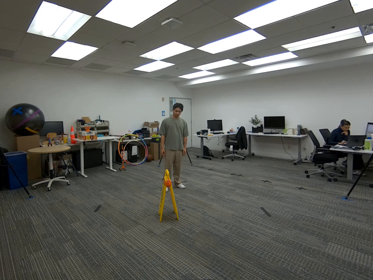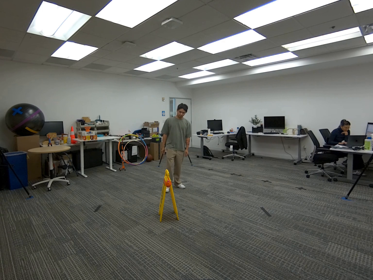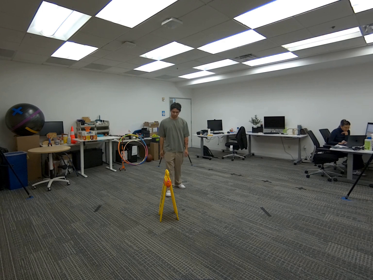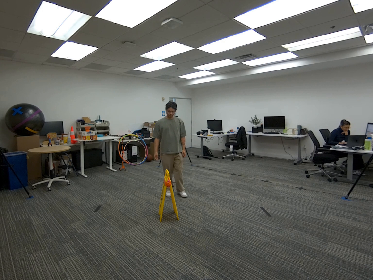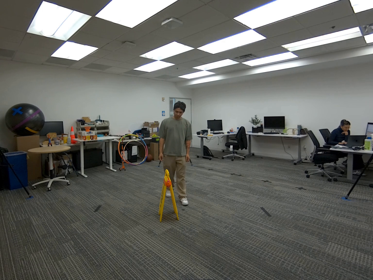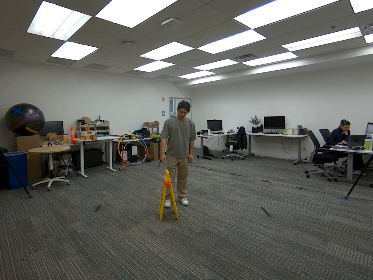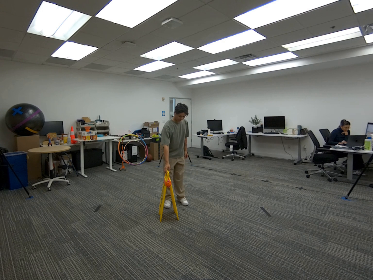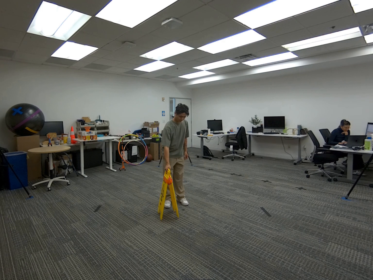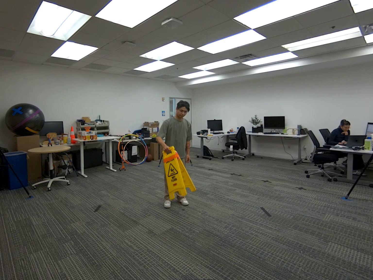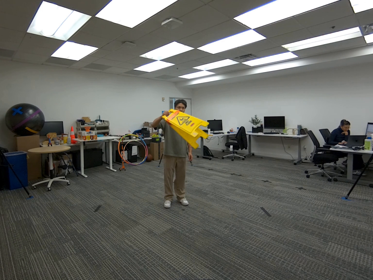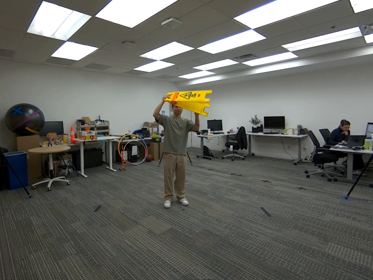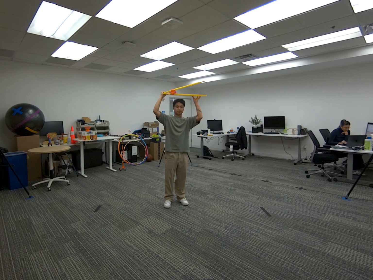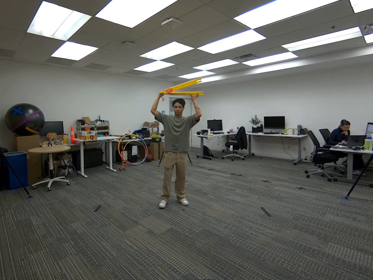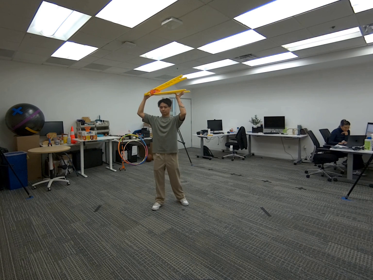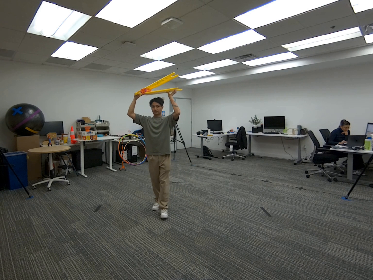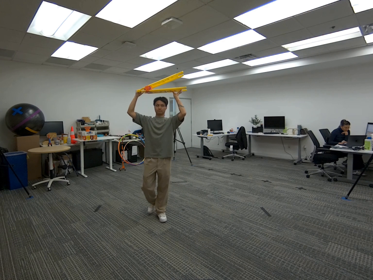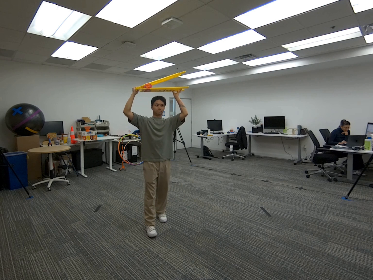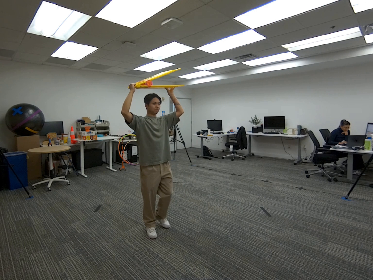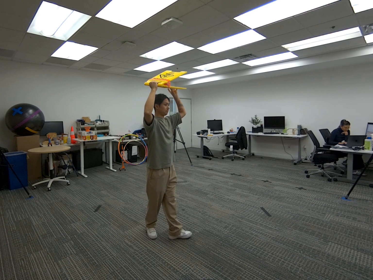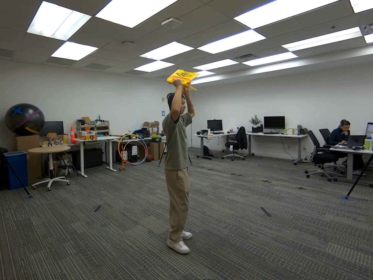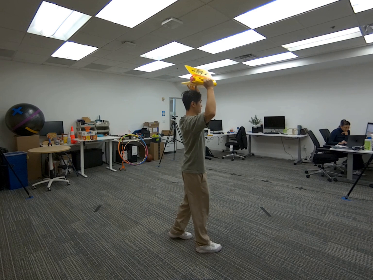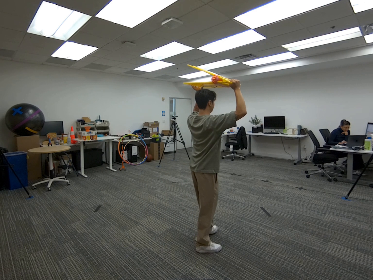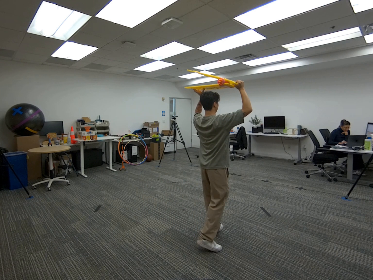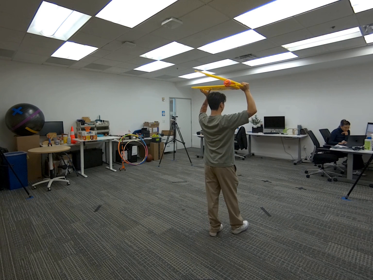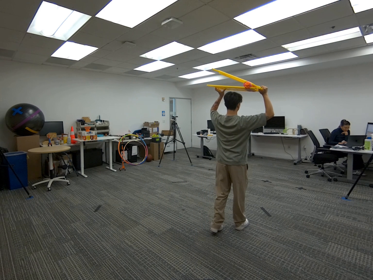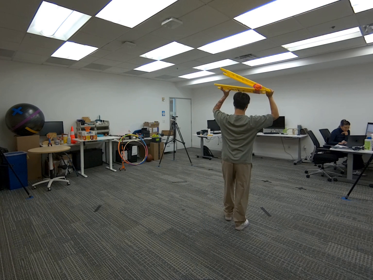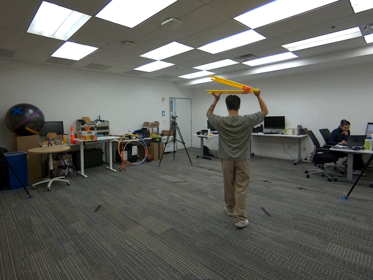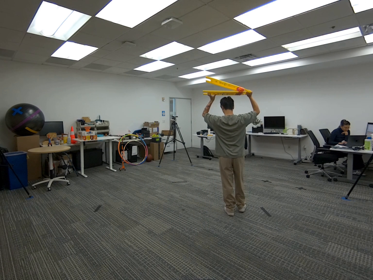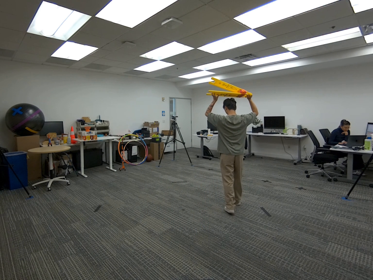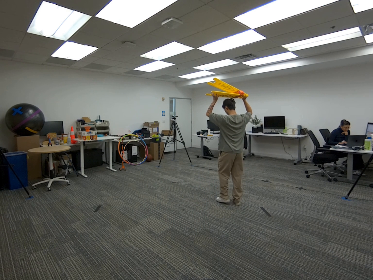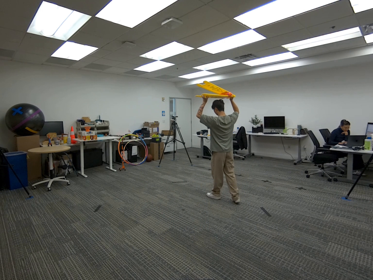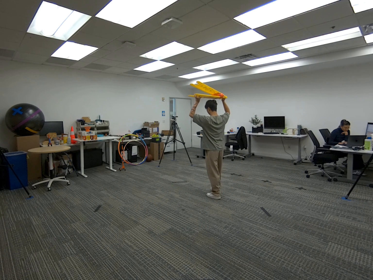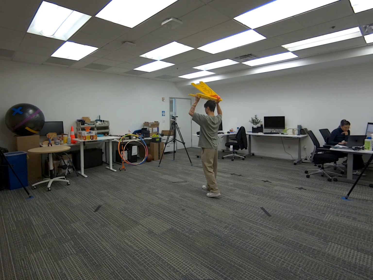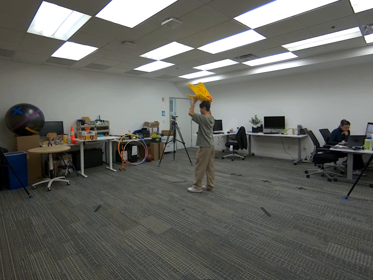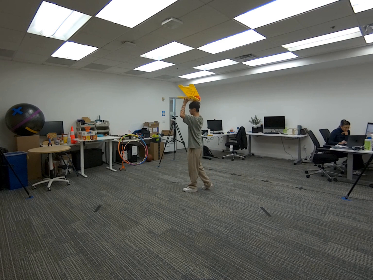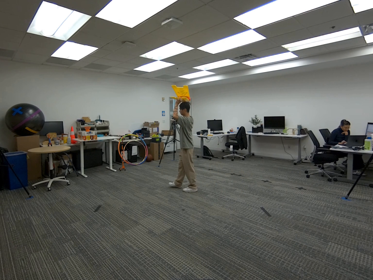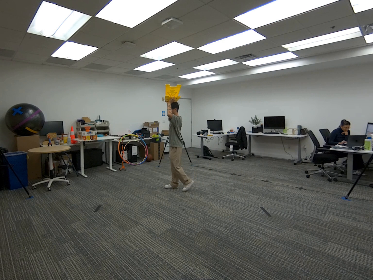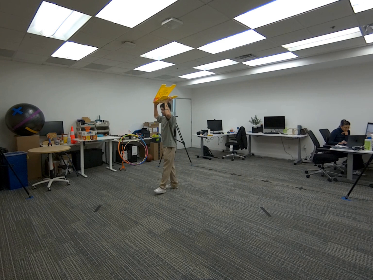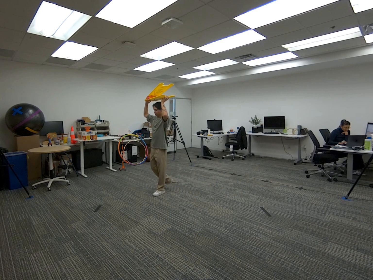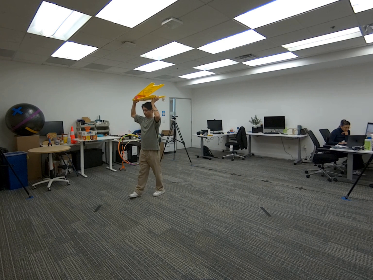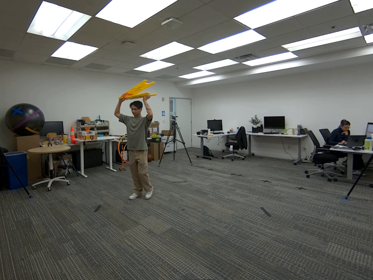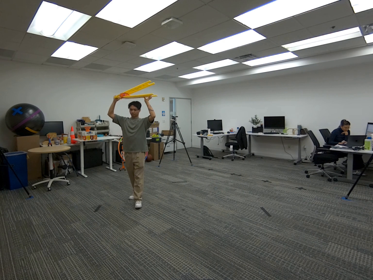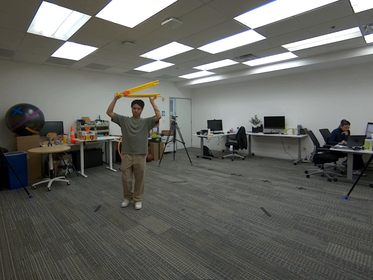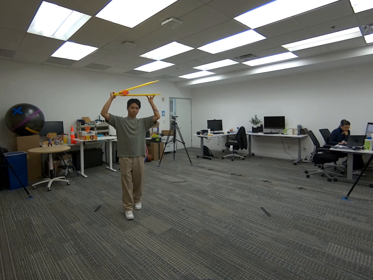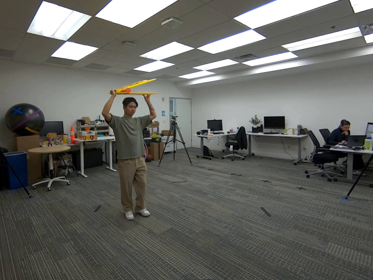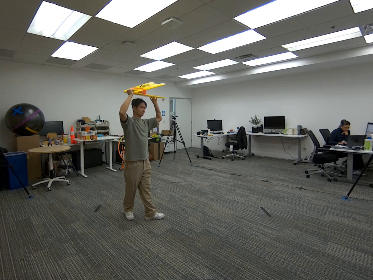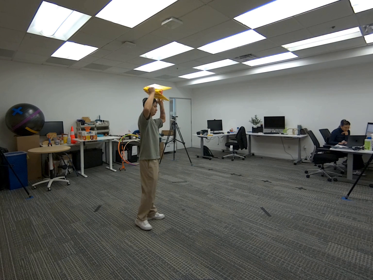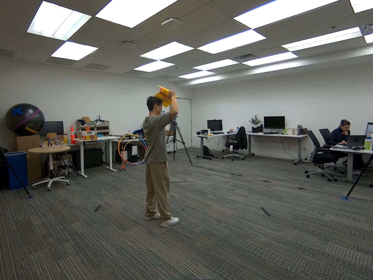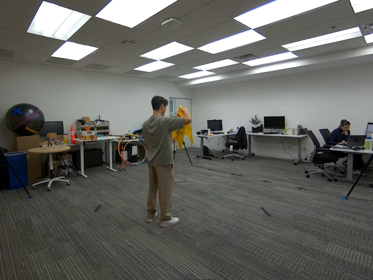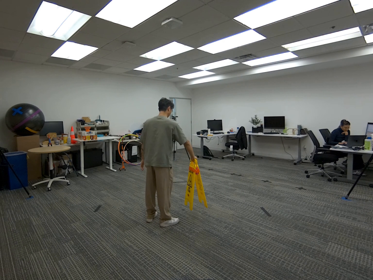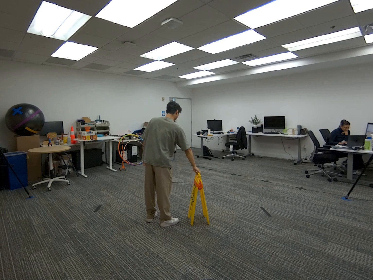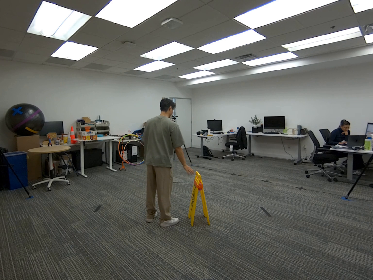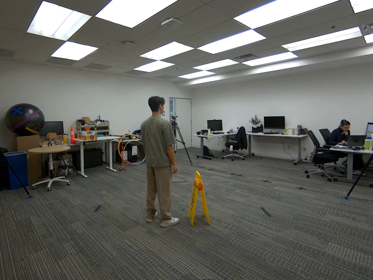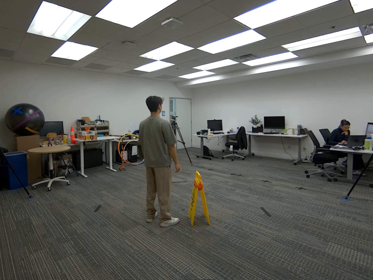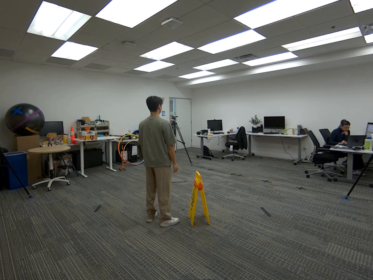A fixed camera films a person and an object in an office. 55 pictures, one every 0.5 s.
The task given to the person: Walk to the wet floor sign, use both hands and pick up the sign and keep the sign above your head. Walk around for more than 10 seconds, and place the sign back on the ground once you are done.
